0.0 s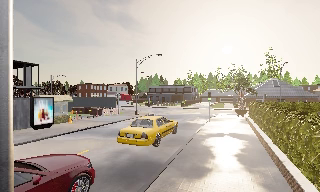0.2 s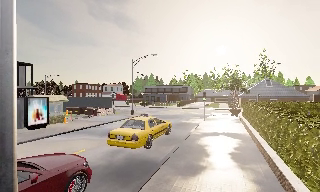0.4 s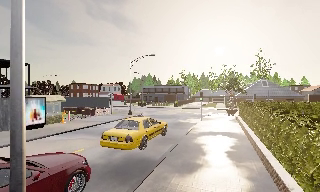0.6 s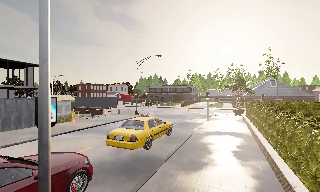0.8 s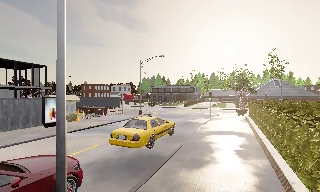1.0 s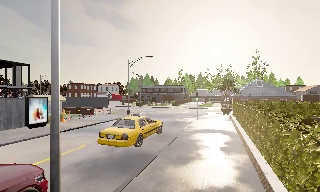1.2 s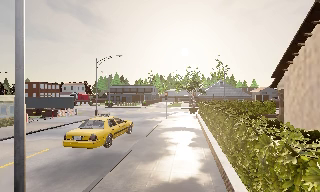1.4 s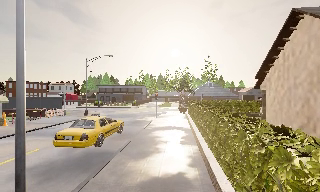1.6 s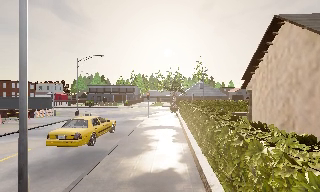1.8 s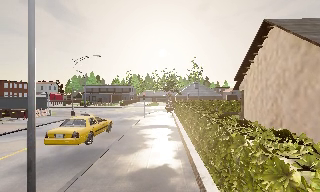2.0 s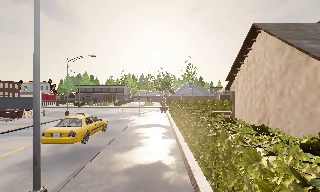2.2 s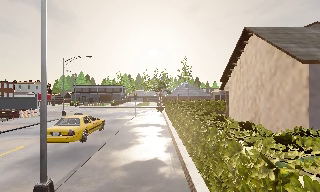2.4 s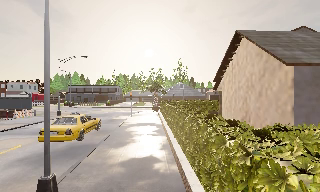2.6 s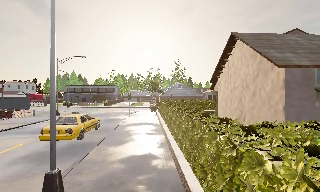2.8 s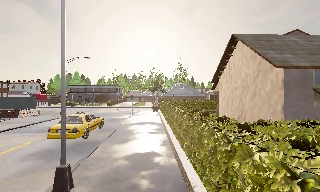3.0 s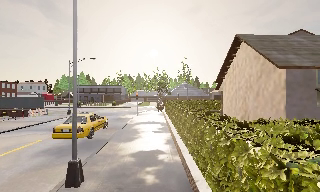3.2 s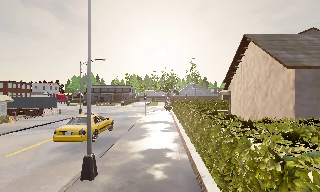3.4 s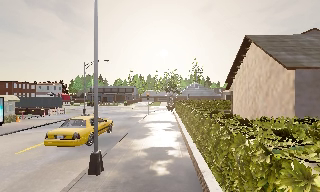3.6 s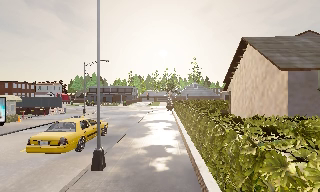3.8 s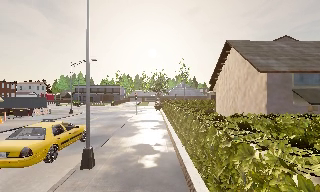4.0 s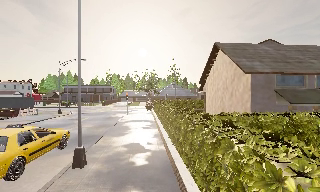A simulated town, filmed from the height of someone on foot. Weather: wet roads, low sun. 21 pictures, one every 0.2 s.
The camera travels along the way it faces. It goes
backward.
0.0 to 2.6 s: The camera pans to its right, which is clockwise from overhead, by about 25 degrees. It travels backward, about 3.5 m, so what stands in front gets smaller.
2.6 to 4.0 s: The camera travels backward, about 2 m, so what stands in front gets smaller.
The film runs backward here.
